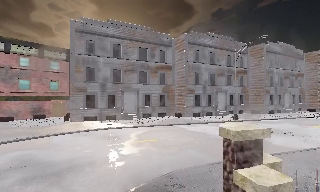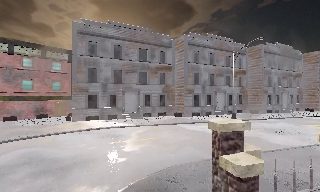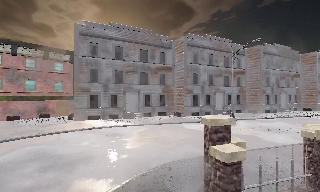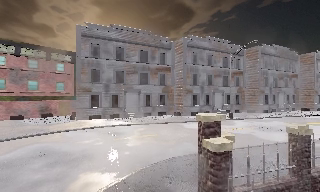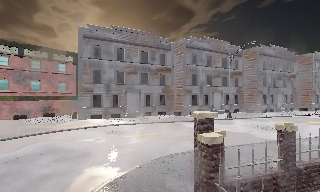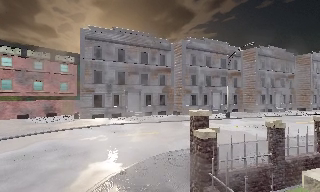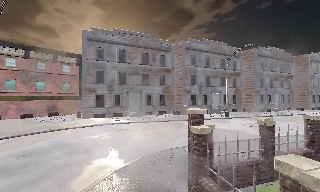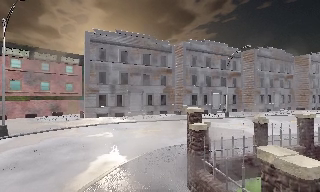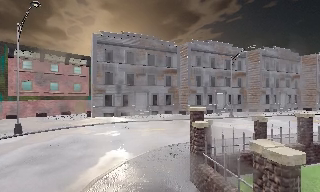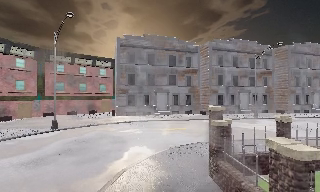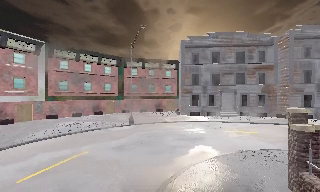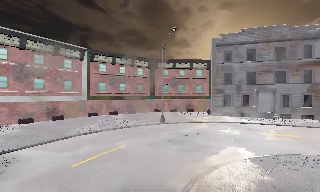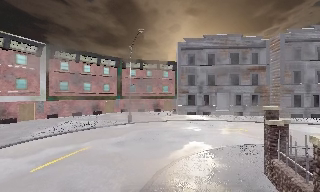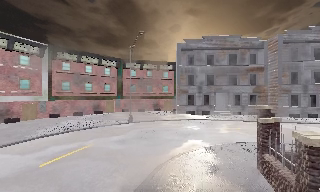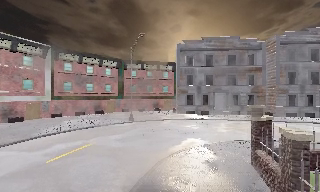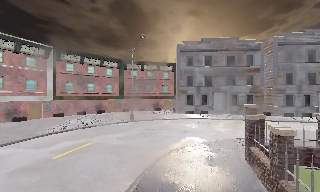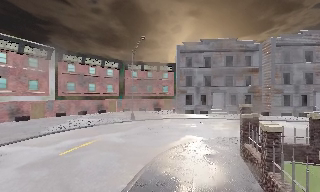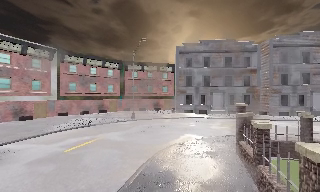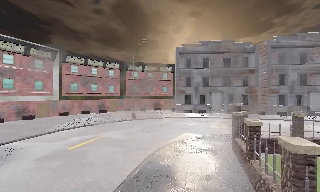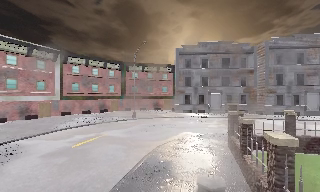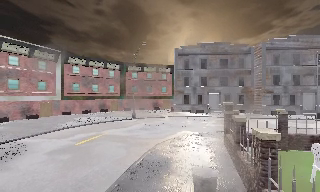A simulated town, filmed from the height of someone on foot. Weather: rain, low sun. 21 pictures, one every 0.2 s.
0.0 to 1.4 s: The camera travels backward, about 2.5 m, so what stands in front gets smaller.
1.4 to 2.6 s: The camera swings to its left by about 30 degrees, and the scene slides to the right. It travels backward, about 2.5 m.
2.6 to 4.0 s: The camera travels backward, about 2.5 m, so what stands in front gets smaller.
The film runs backward here.
